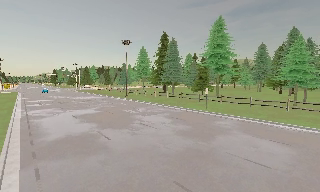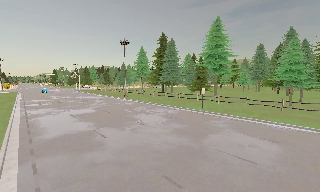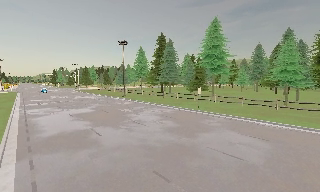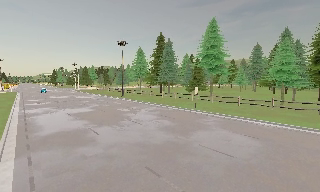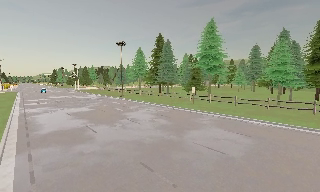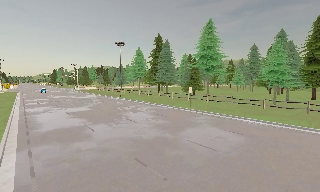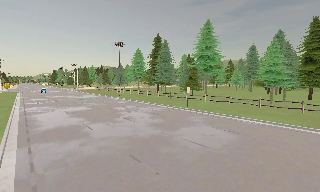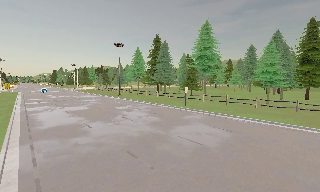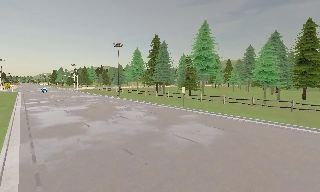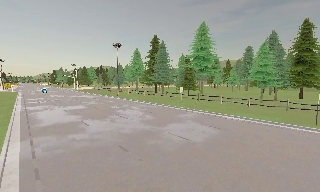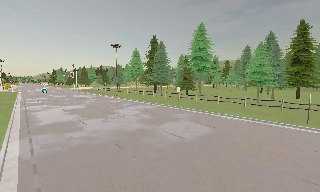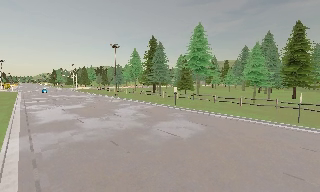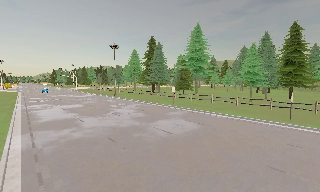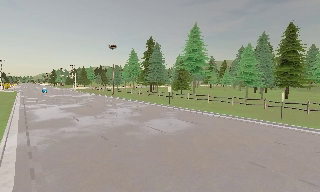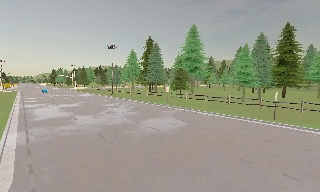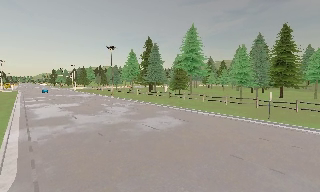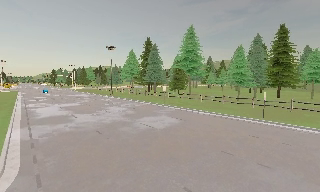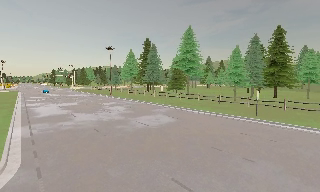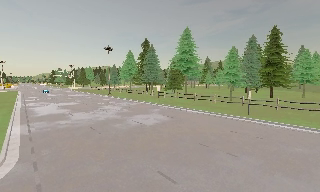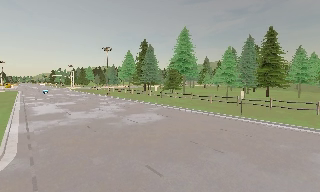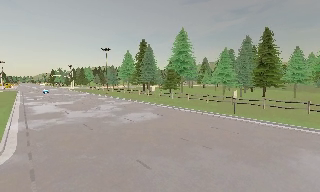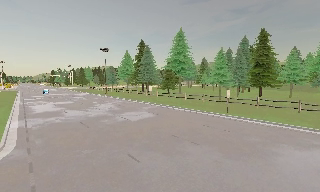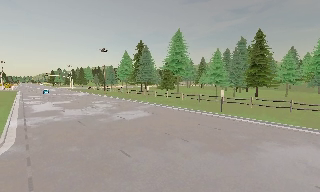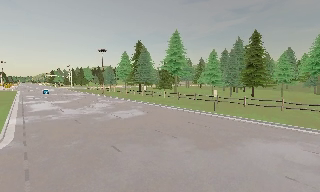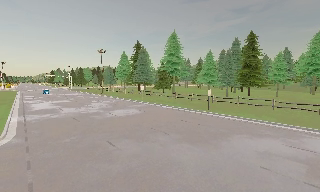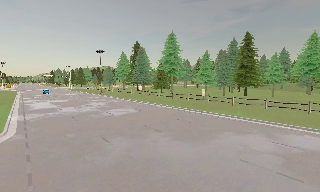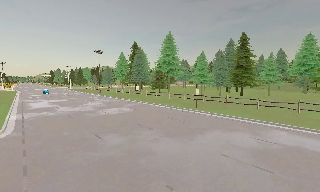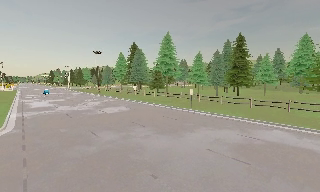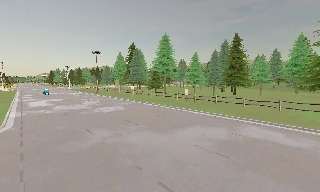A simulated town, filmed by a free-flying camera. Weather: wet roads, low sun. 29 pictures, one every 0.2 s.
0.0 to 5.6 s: The camera travels backward and to its right, about 16 m, so what stands in front gets smaller. It gains speed.
The film runs backward here.
